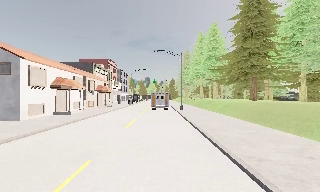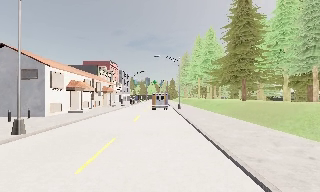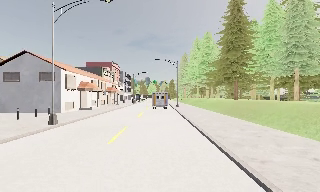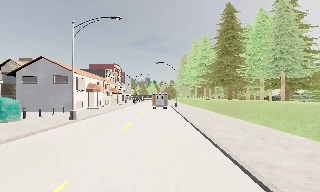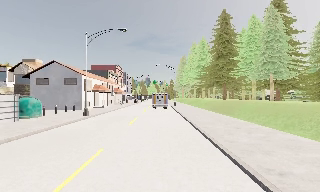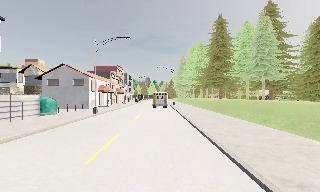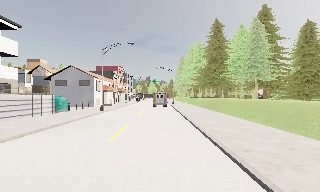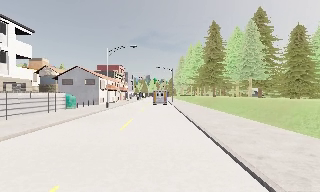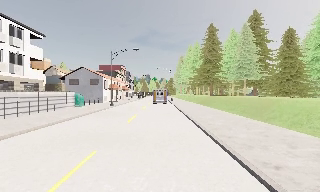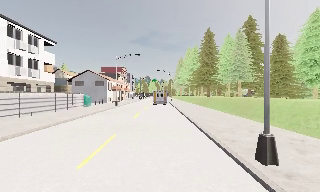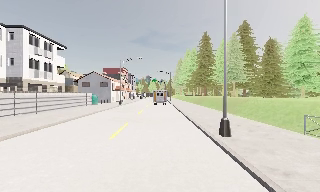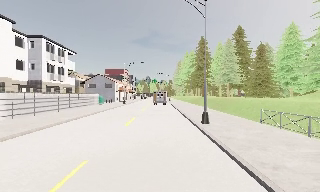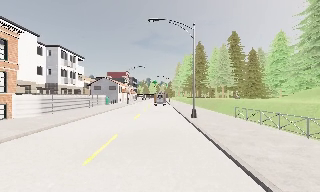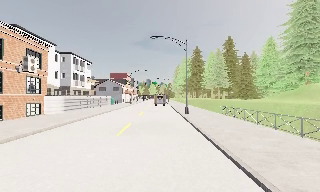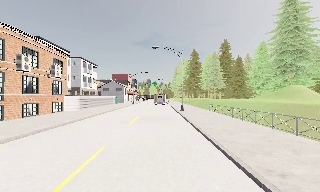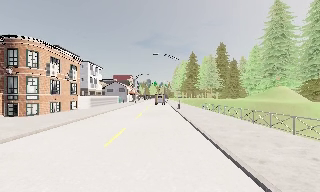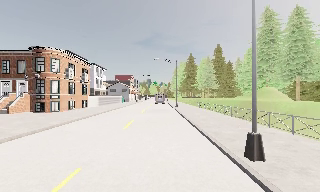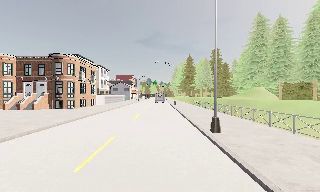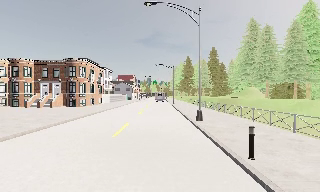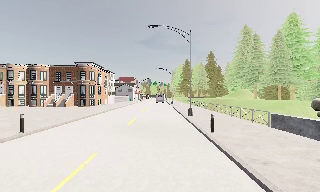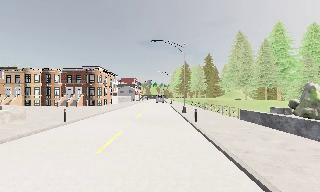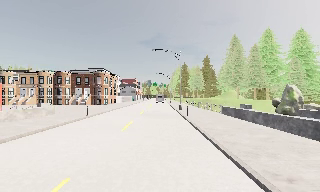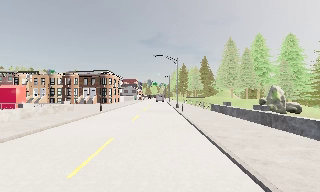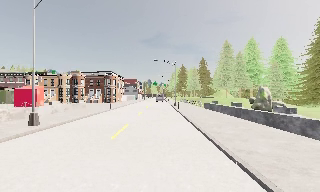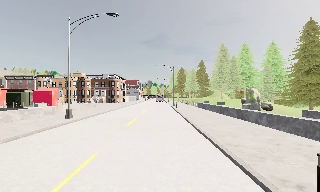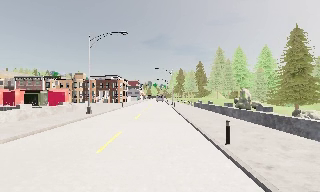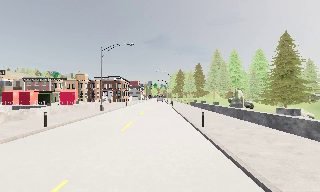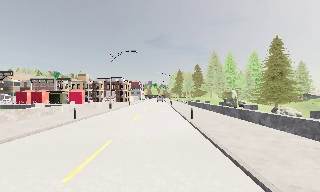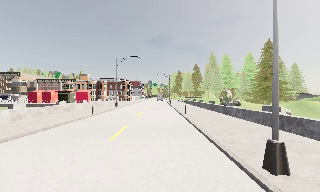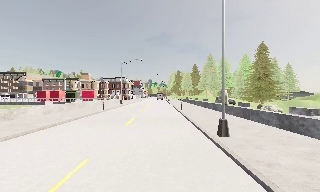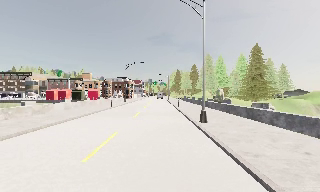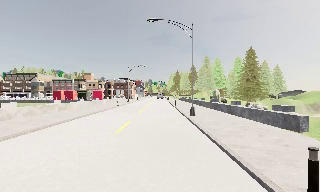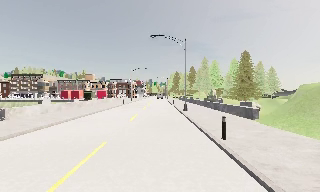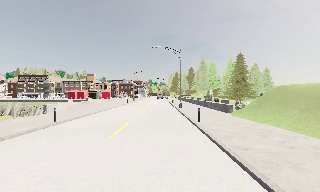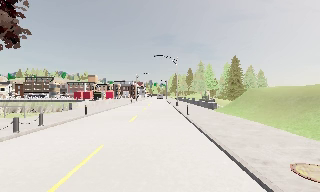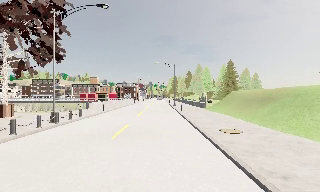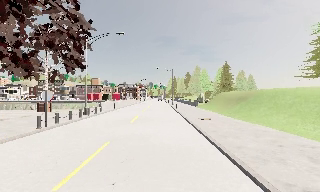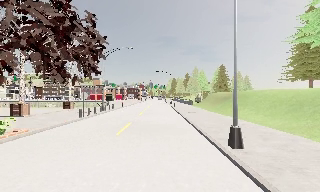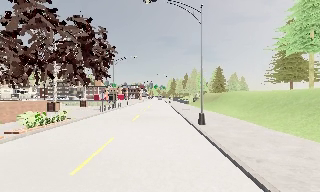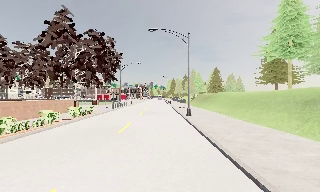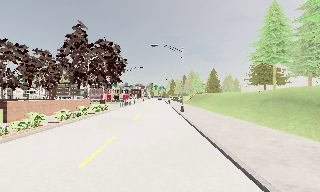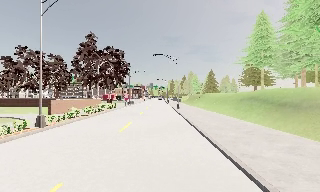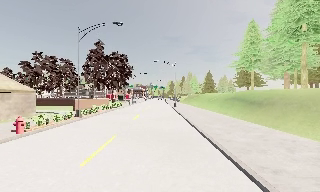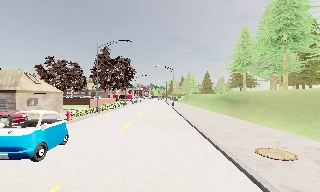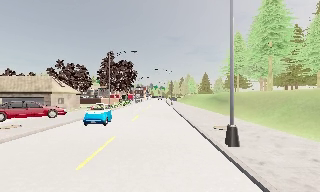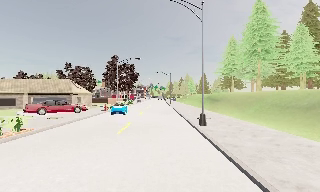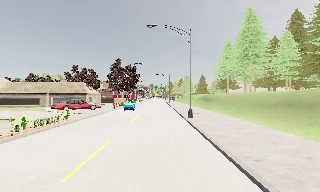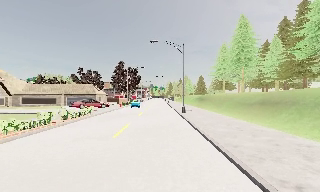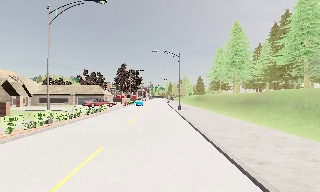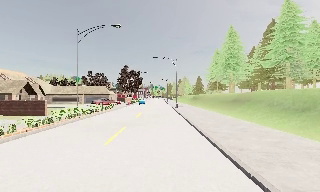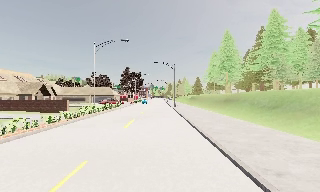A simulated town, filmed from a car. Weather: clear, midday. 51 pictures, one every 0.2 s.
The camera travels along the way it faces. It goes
backward.
0.0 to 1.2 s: The camera travels backward, about 13 m, so what stands in front gets smaller.
1.2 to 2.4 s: The camera travels backward, about 14 m, so what stands in front gets smaller. It gains speed.
2.4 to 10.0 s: The camera travels backward, about 135 m, so what stands in front gets smaller.
The film runs backward here.
